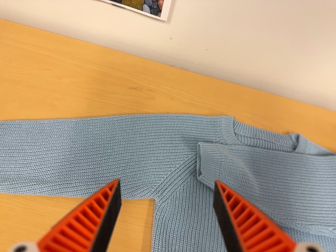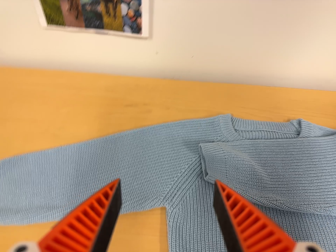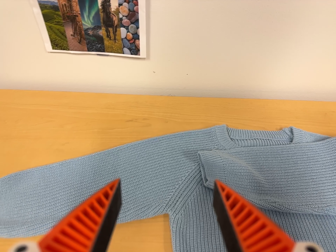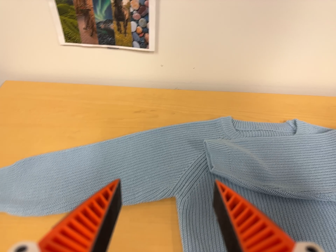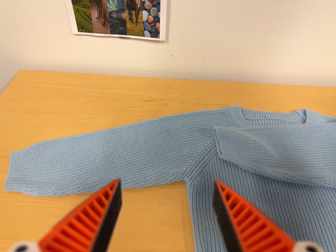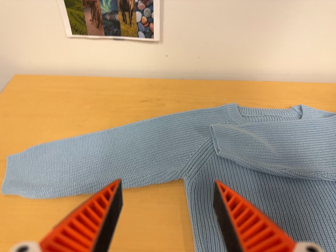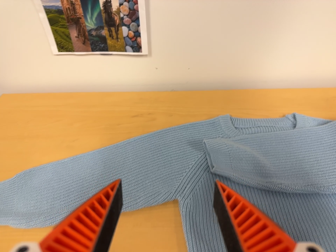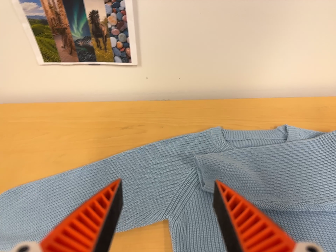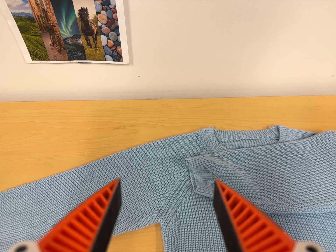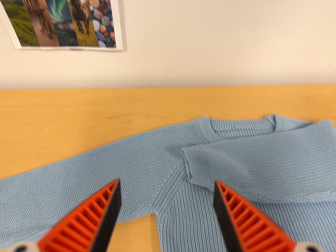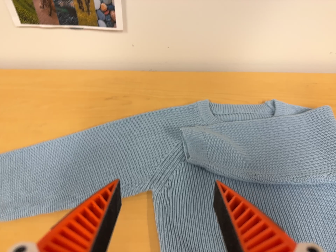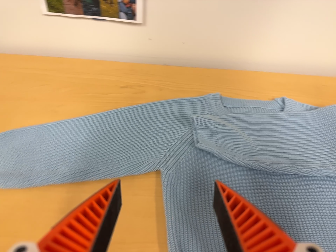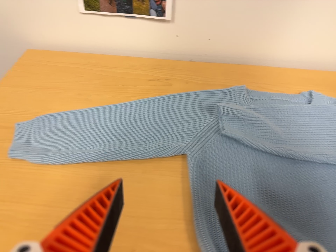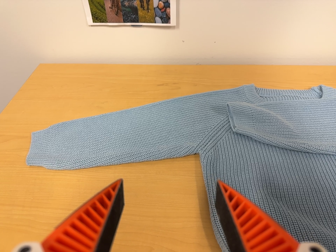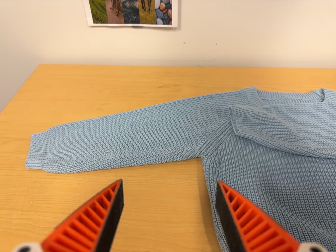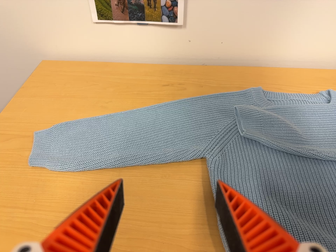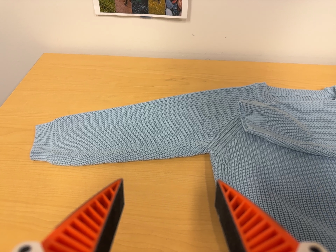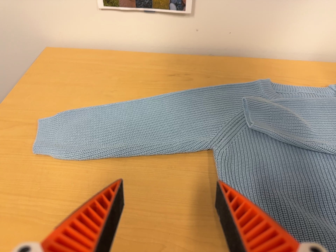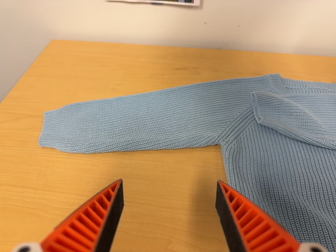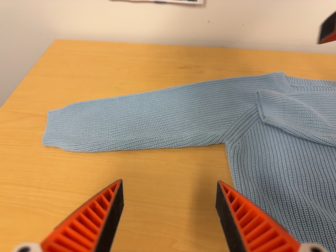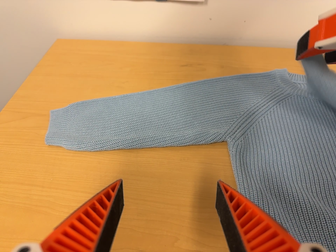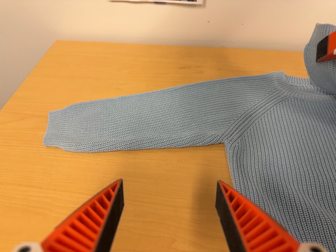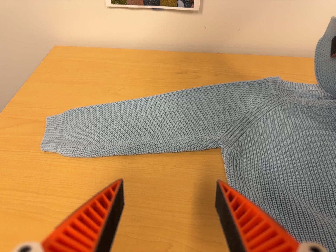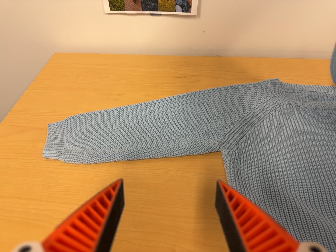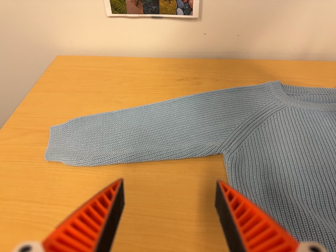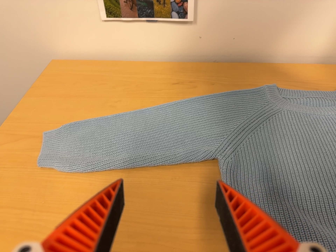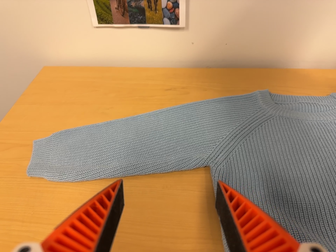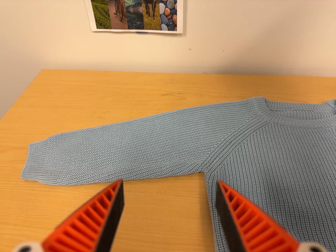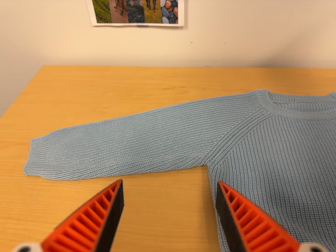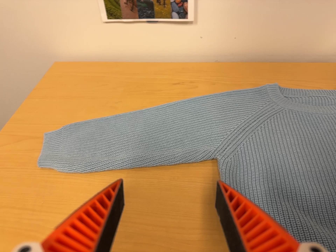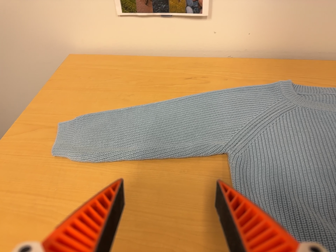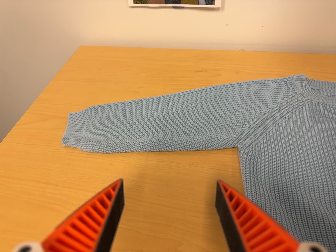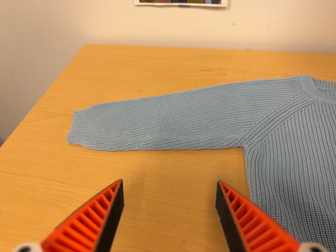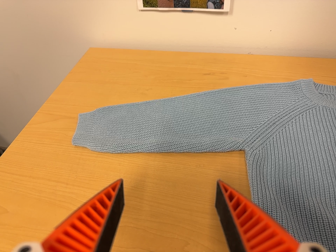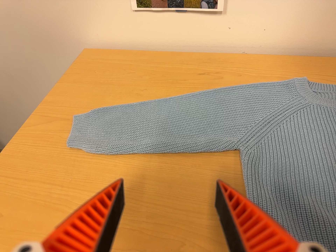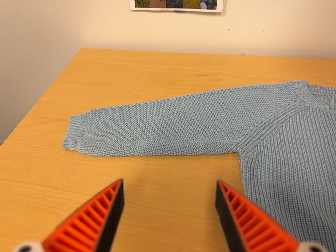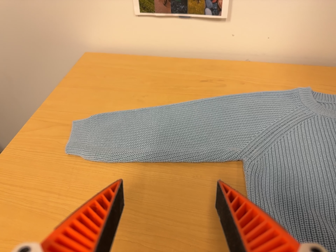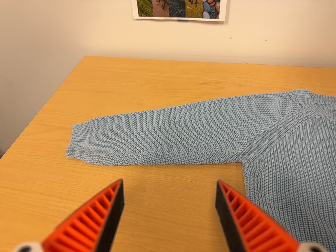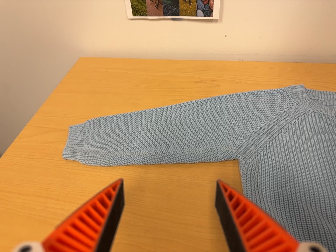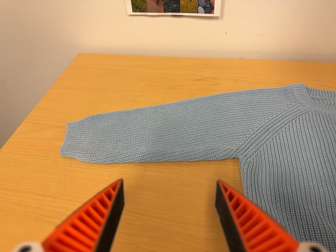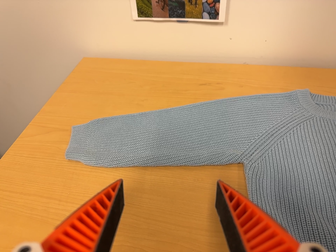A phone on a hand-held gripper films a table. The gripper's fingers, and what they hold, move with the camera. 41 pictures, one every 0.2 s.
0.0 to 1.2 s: The camera travels toward the bottom of its view and backward, about 9 cm. Its aim tips toward the top of its view by about 10 degrees. It rolls about its line of sight by about 15 degrees, and the scene rotates counterclockwise.
1.2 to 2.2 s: The camera shifts only a little, or ends up much as it began.
2.2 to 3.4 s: The camera travels toward the bottom of its view and to its left, about 7 cm.
3.4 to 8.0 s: The camera shifts only a little, or ends up much as it began.
The film runs backward here.
